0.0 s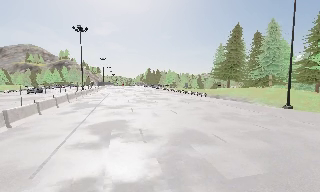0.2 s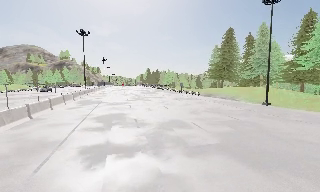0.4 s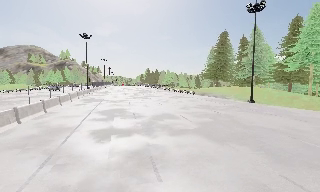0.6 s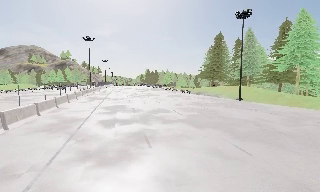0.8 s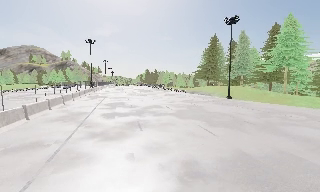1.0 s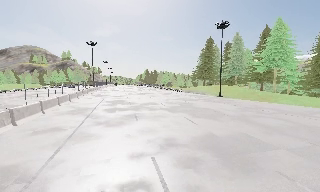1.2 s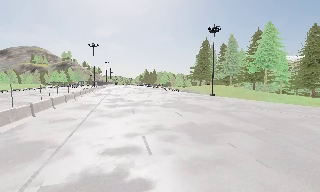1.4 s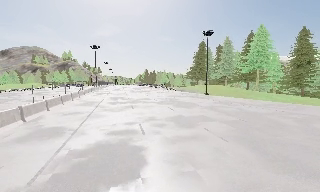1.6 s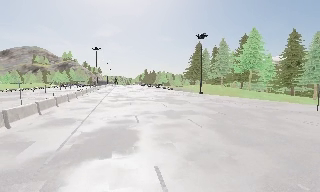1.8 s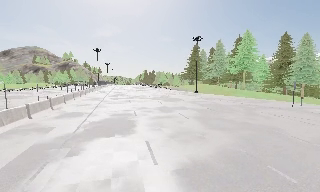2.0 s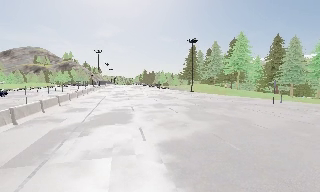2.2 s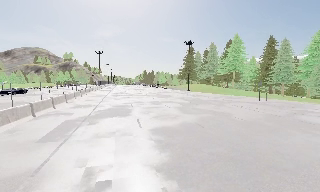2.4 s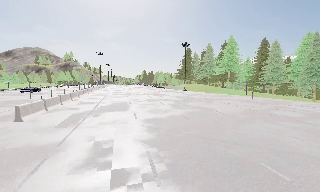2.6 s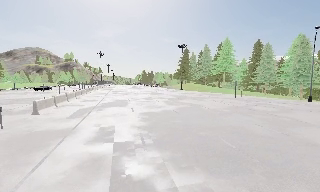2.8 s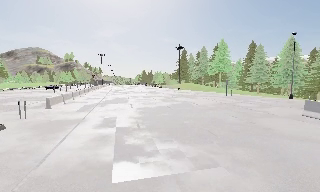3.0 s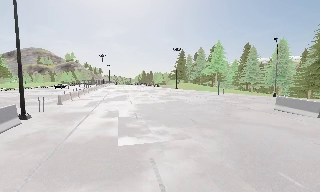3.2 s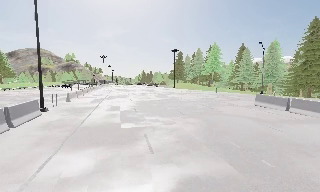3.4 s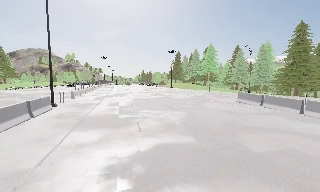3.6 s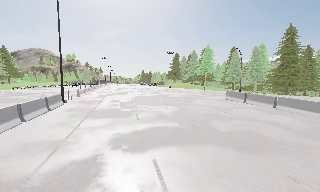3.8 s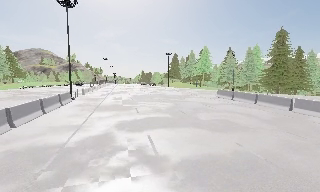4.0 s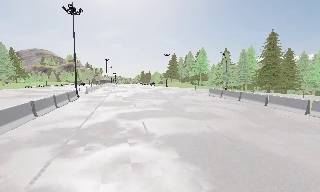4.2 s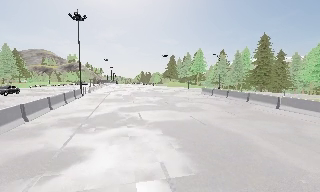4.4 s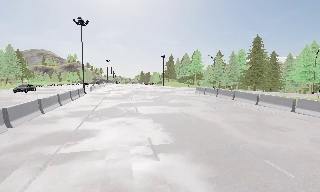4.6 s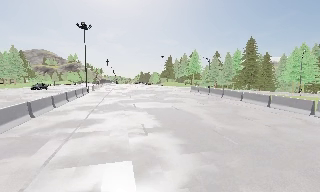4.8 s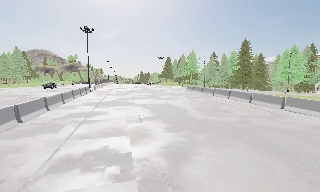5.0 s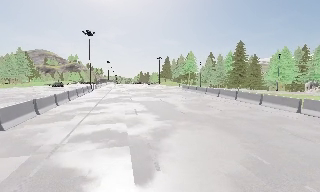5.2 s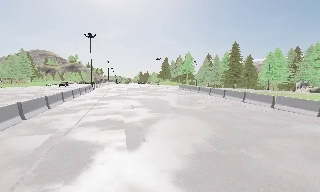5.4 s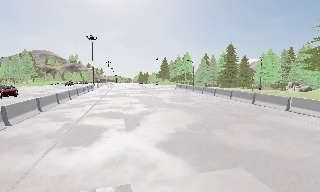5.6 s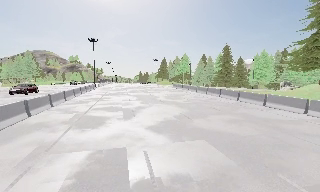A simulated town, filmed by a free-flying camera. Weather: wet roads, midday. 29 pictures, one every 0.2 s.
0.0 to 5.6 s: The camera travels backward, about 65 m, so what stands in front gets smaller.
The film runs backward here.
